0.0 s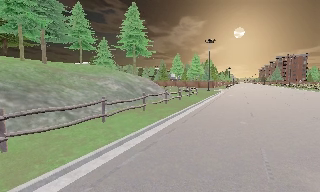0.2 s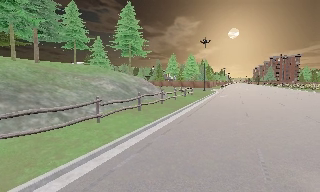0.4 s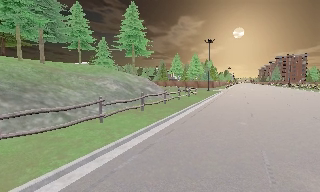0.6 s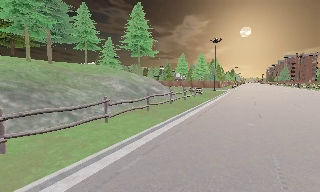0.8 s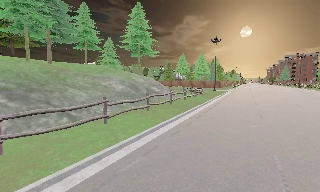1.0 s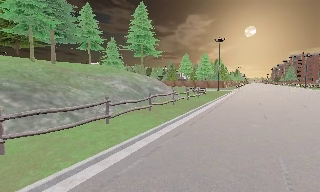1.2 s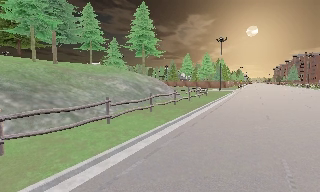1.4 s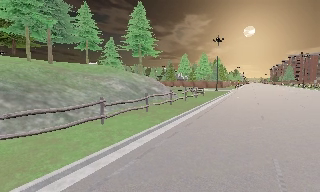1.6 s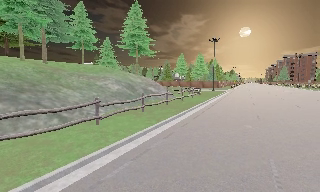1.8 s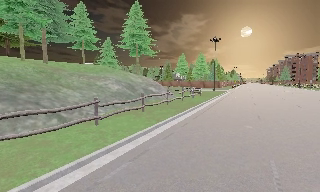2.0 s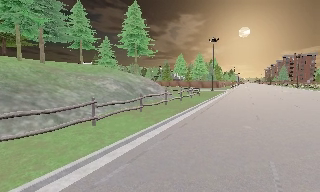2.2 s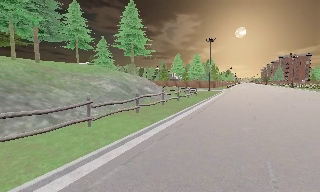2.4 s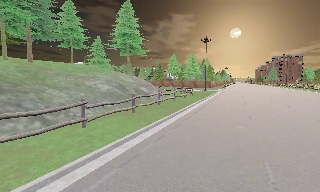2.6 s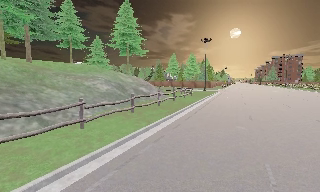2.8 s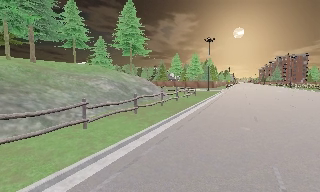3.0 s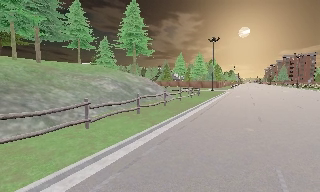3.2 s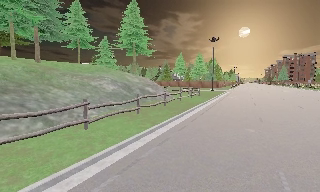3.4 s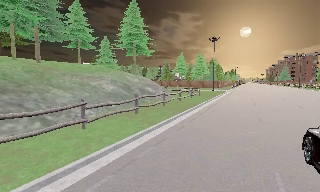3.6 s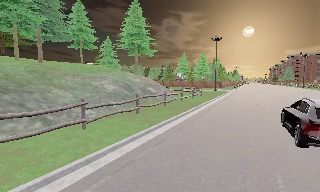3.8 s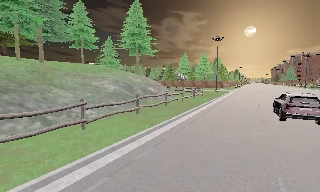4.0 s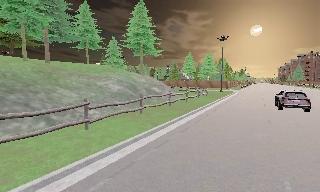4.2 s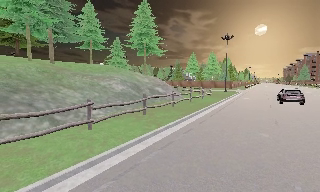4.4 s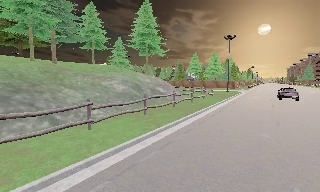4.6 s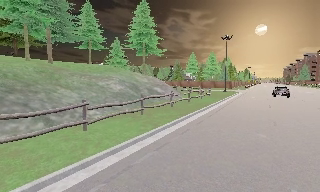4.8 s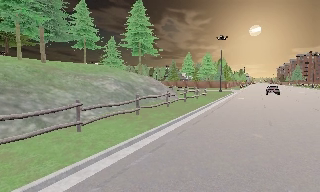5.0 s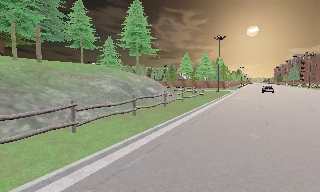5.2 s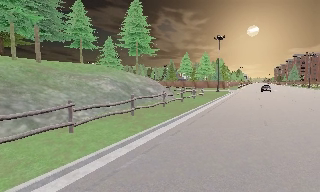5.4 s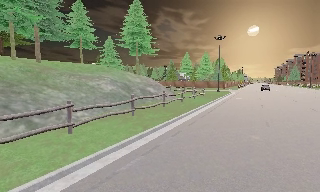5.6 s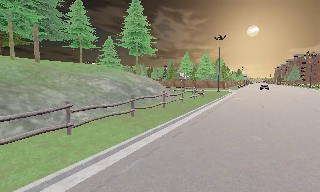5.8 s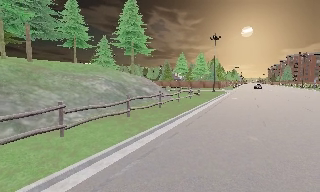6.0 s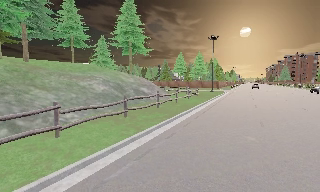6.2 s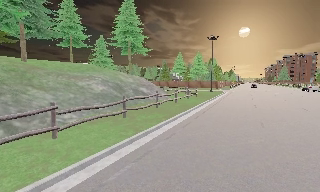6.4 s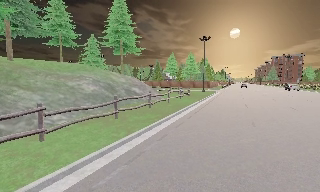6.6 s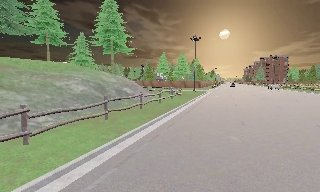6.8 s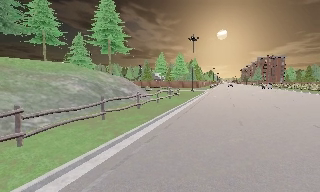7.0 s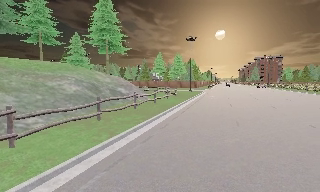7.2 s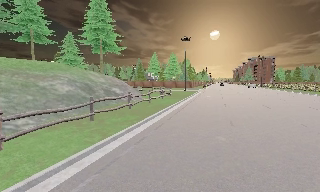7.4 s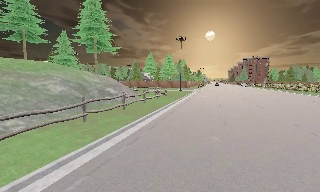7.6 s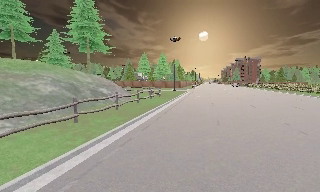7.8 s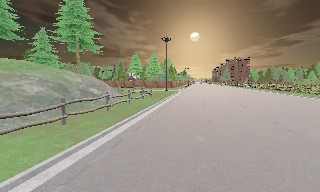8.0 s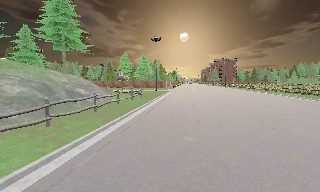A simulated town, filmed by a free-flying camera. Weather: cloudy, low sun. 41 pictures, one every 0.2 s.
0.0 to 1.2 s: The camera travels forward, about 0.5 m, so what stands in front looms larger.
1.2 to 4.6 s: The camera travels forward and to its right, about 1.5 m, so what stands in front looms larger.
4.6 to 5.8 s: The camera travels forward, about 0.5 m, so what stands in front looms larger.
5.8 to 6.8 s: The camera shifts only a little, or ends up much as it began.
6.8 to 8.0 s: The scene slides to the left, as the camera pans about 10 degrees to its right.
The film runs forward here.
